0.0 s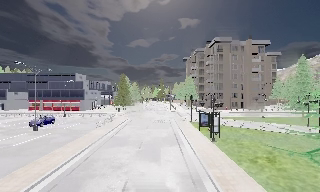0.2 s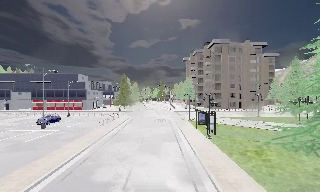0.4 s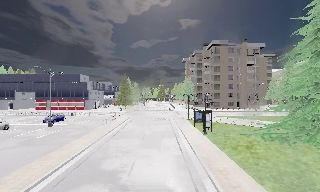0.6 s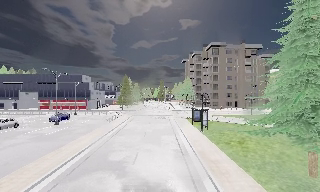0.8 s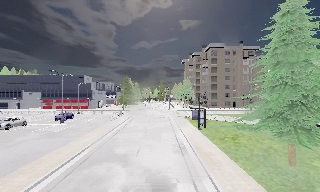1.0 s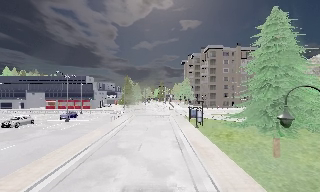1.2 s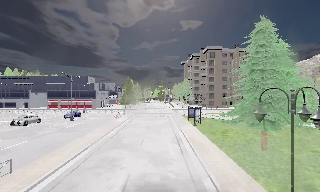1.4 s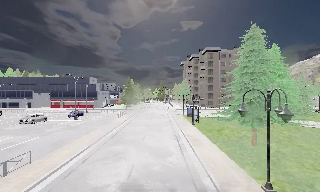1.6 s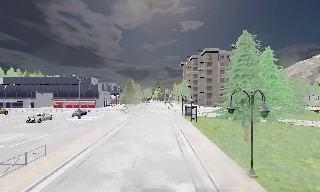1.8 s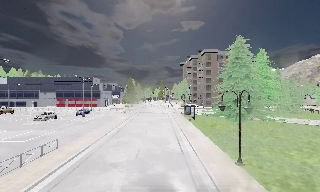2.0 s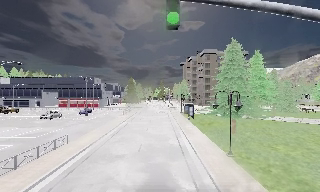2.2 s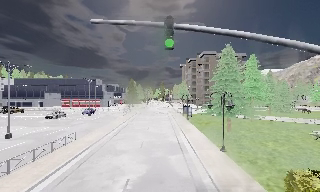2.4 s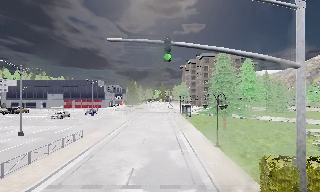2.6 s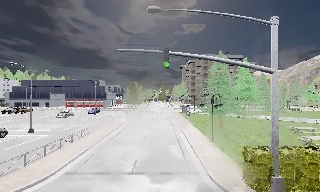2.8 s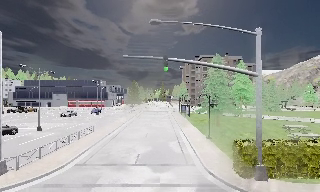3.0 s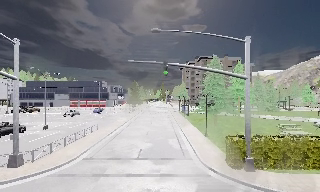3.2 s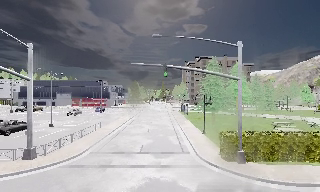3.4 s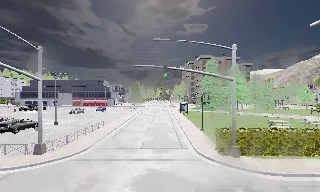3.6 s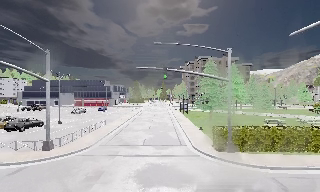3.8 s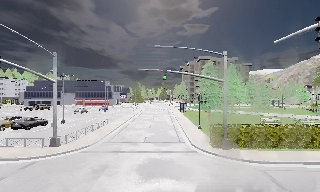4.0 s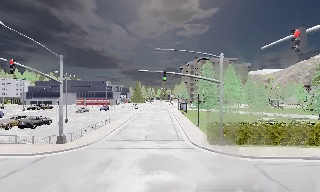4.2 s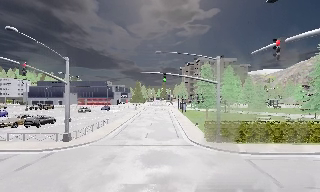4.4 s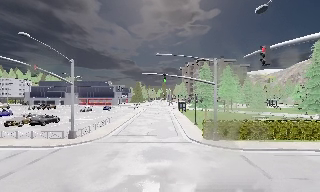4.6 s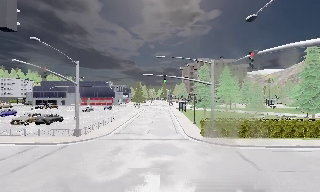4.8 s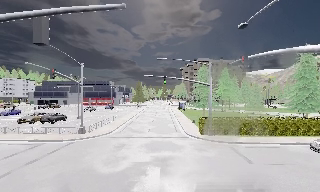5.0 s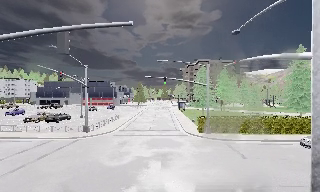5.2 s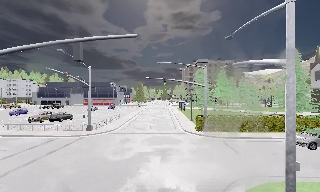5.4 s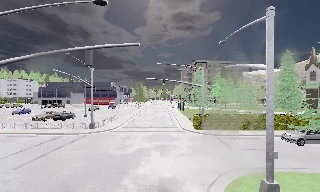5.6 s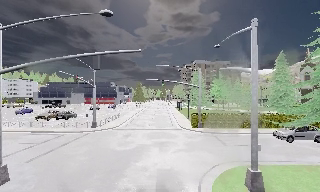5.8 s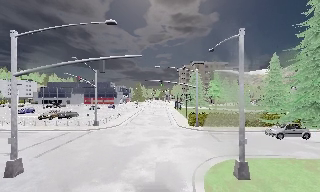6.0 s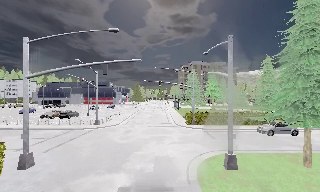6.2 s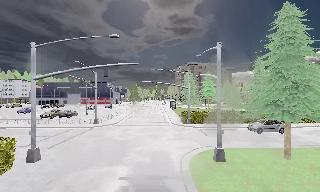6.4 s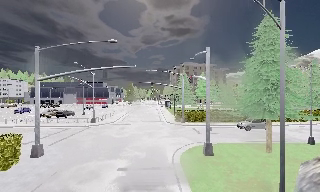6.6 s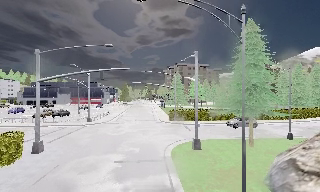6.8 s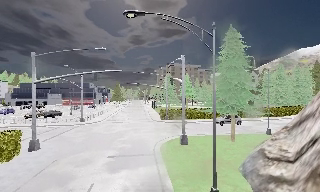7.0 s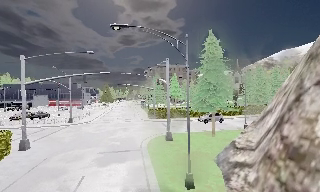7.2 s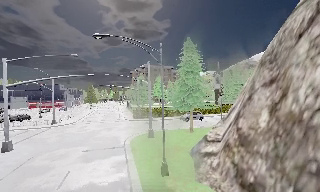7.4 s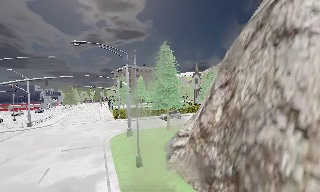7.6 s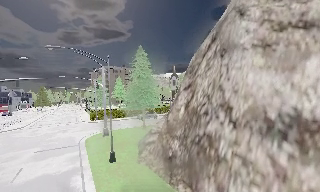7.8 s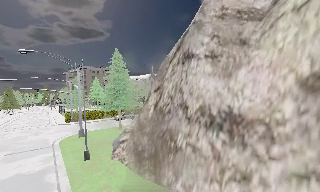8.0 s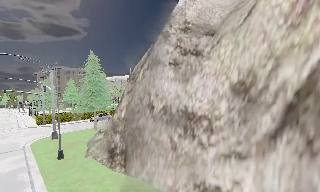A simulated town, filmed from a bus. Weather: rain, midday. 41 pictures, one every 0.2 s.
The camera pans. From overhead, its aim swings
clockwise.
The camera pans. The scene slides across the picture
to the left.
0.0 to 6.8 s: The camera travels backward, about 40 m, so what stands in front gets smaller.
6.8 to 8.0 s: The scene slides to the left, as the camera pans about 35 degrees to its right. It travels backward and to its right, about 8 m.
The film runs backward here.
